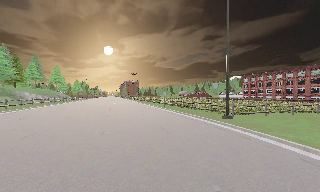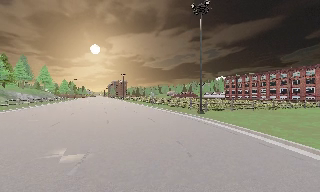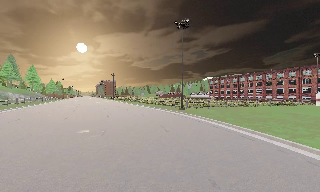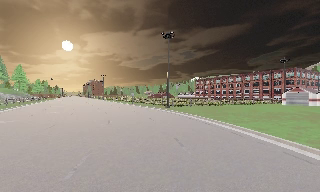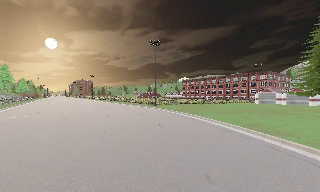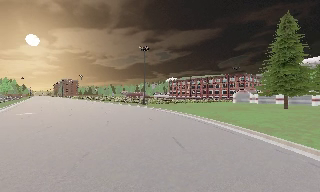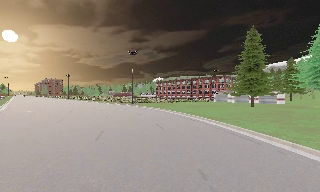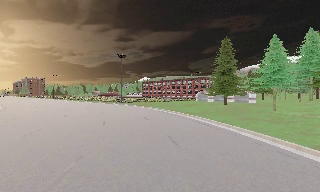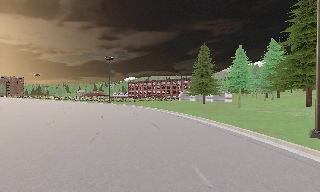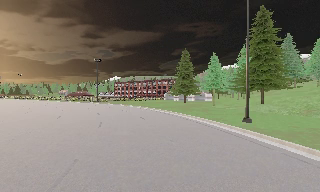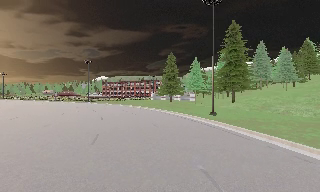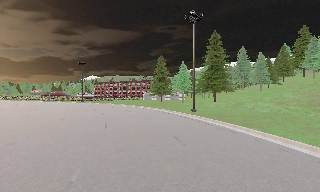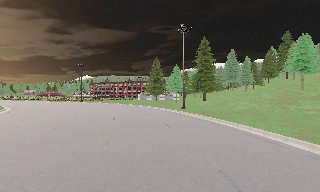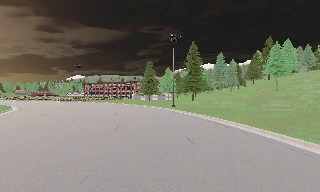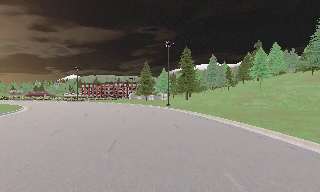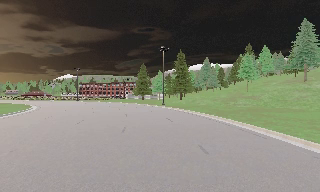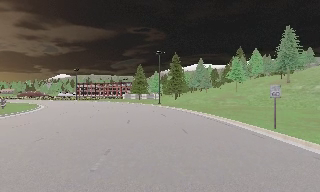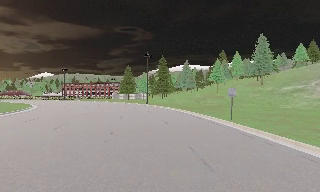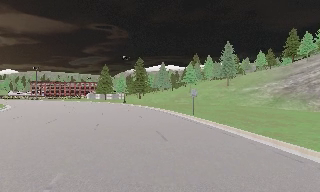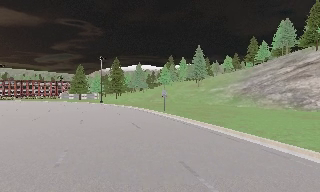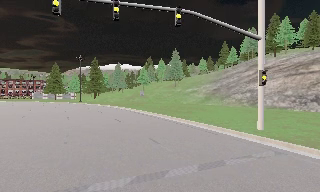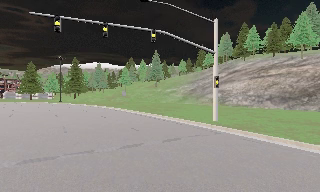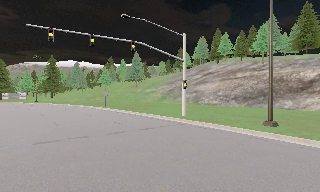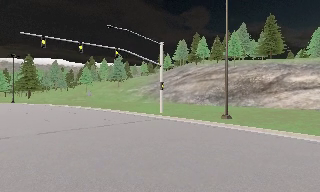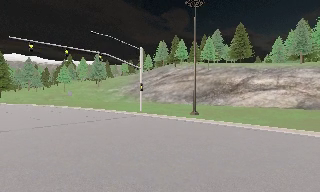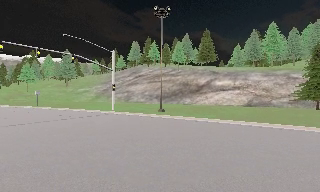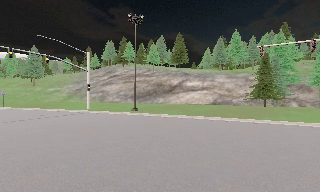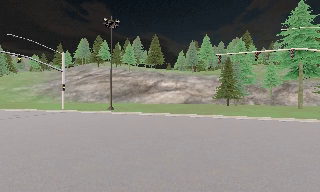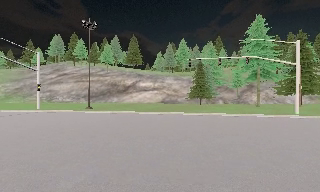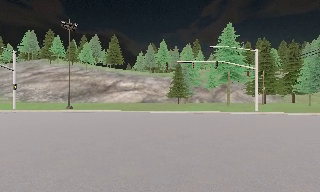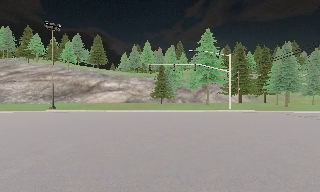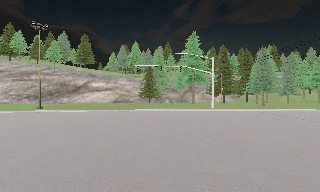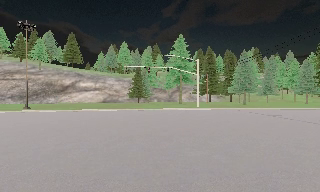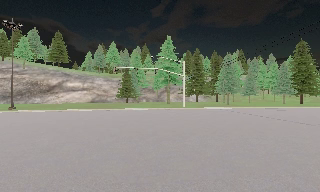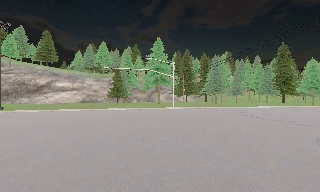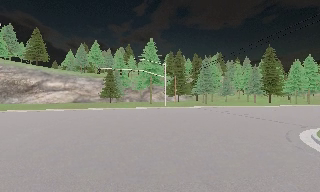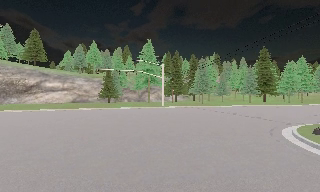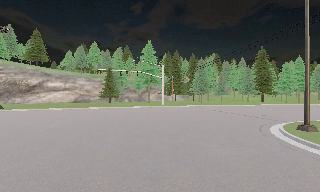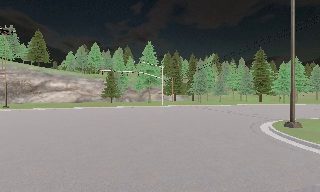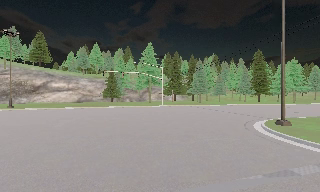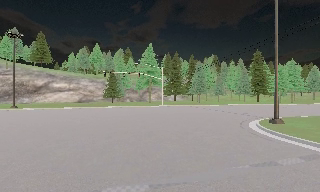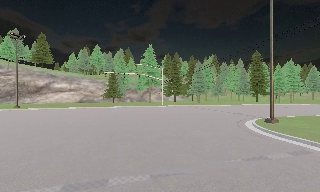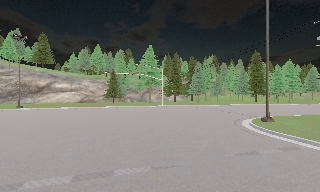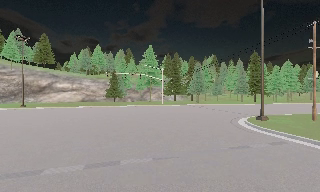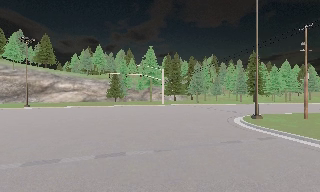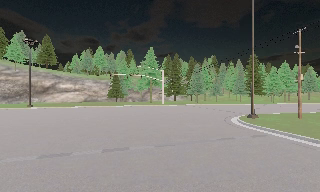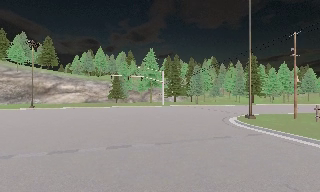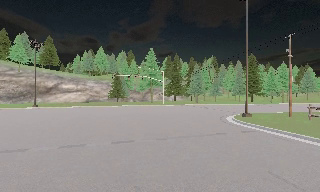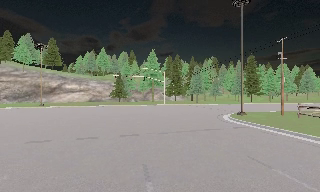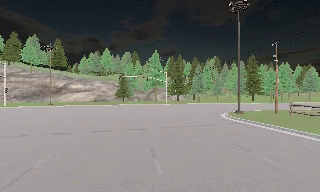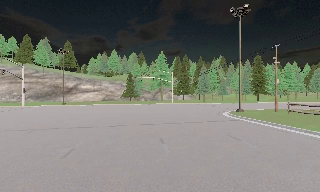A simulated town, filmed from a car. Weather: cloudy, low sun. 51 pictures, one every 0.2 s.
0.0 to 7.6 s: The camera pans to its right, which is clockwise from overhead, by about 175 degrees. It travels backward, about 95 m. It loses speed.
7.6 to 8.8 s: The camera travels backward, about 3.5 m, so what stands in front gets smaller.
8.8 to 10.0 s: The camera travels backward, about 6 m, so what stands in front gets smaller. It gains speed.
The film runs backward here.
